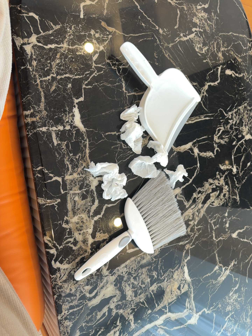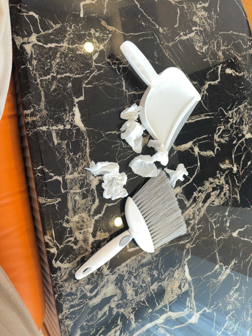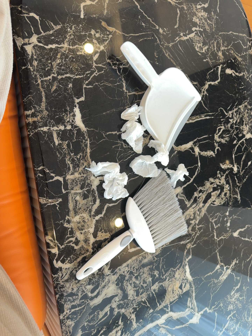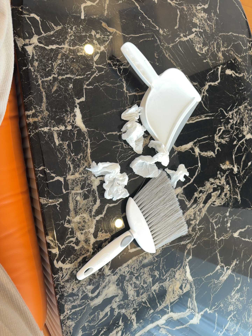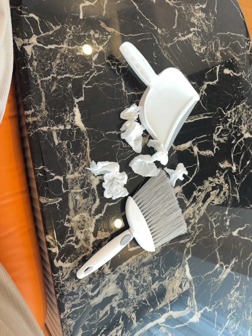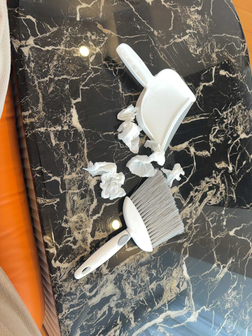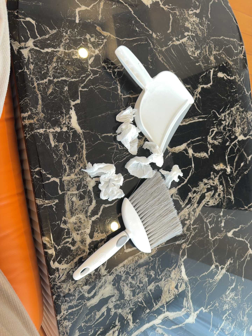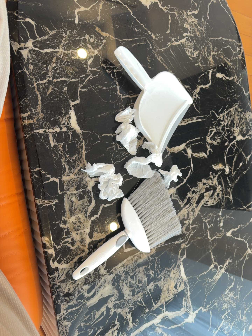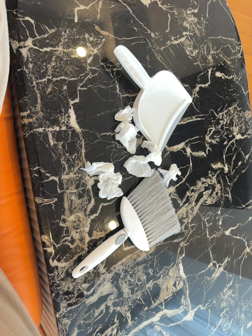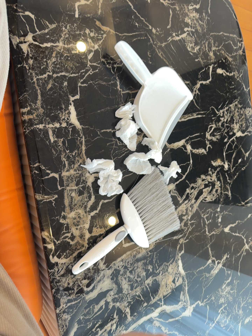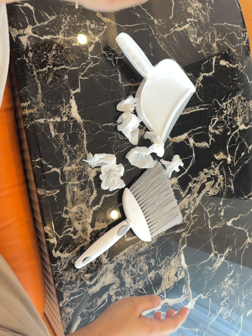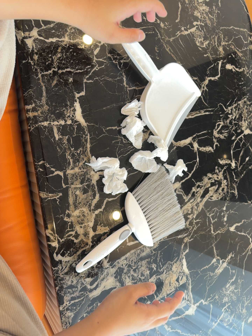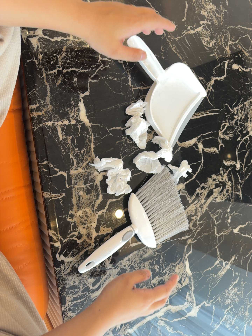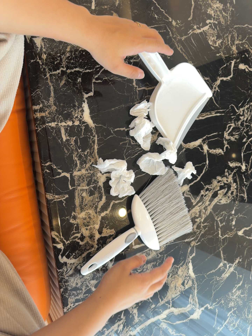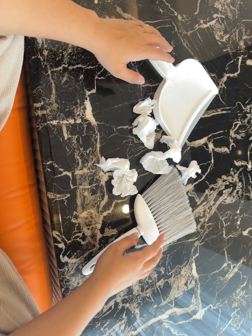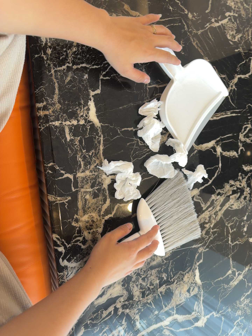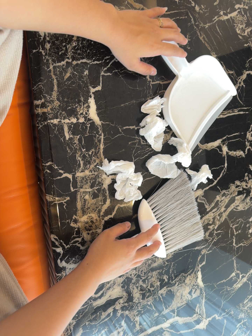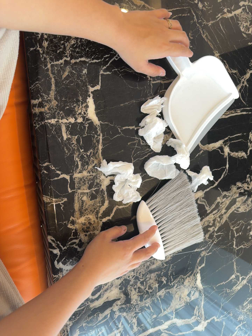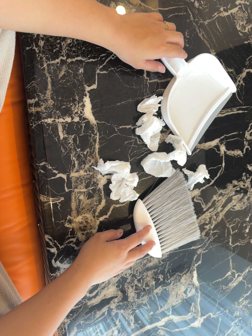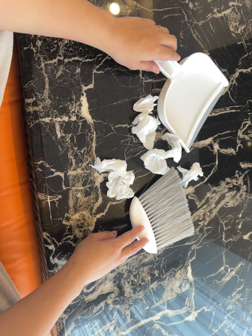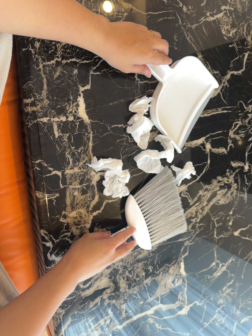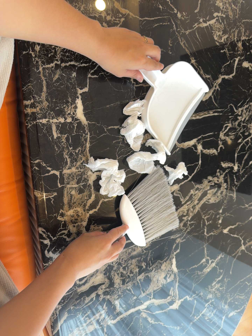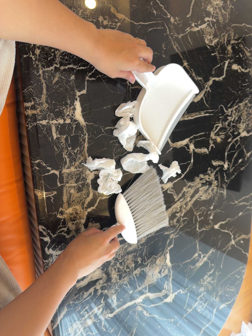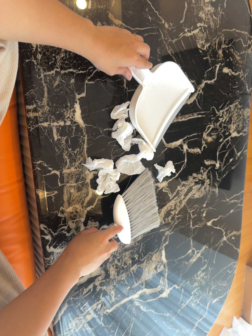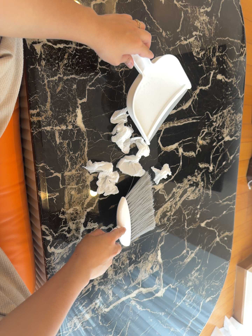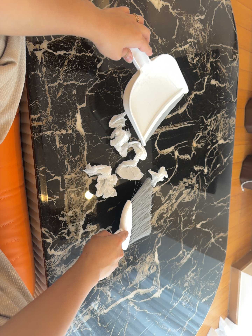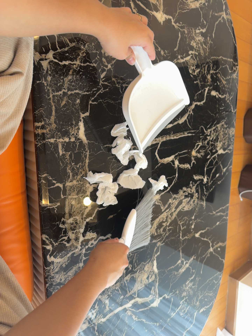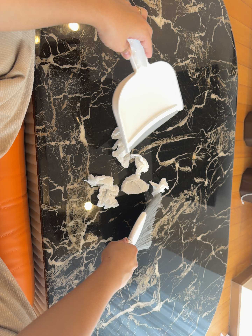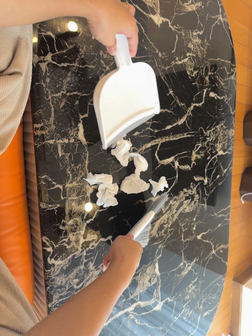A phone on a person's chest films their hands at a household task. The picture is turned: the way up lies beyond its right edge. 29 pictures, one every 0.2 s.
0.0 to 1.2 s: The camera keeps its place and its aim.
1.2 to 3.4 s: The camera travels forward and toward the top of its view, about 8 cm, so what stands in front looms larger.
3.4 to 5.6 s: The camera pans to its right by about 15 degrees. It travels backward and to its left, about 12 cm, so what stands in front gets smaller.
The film runs forward here.
